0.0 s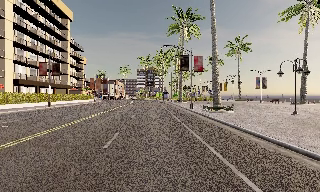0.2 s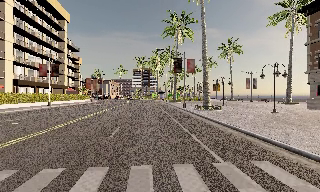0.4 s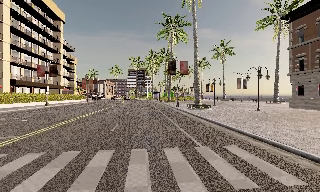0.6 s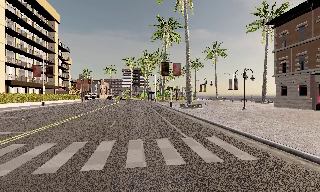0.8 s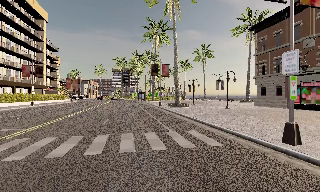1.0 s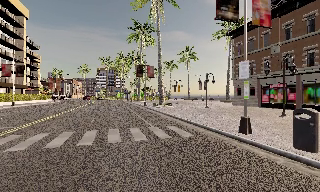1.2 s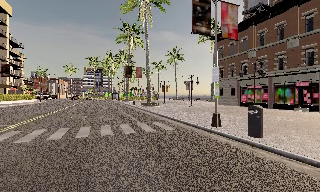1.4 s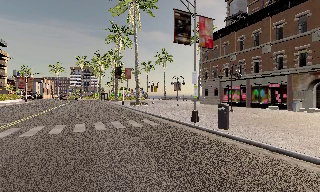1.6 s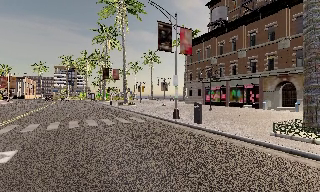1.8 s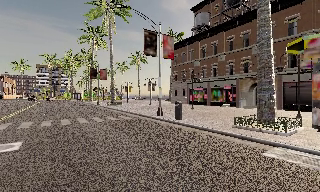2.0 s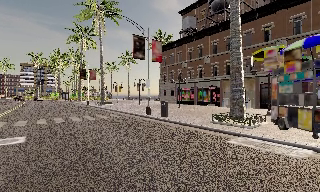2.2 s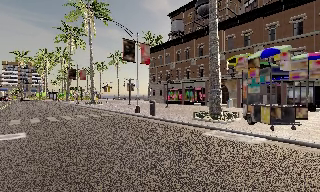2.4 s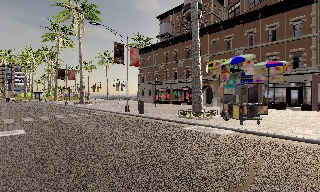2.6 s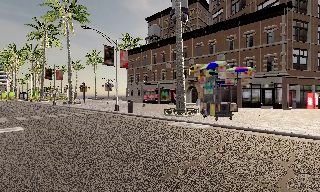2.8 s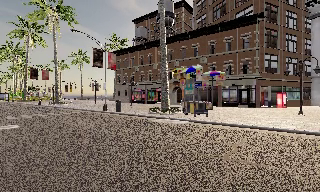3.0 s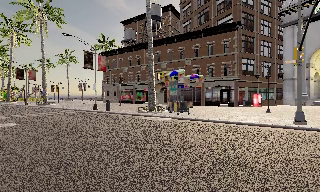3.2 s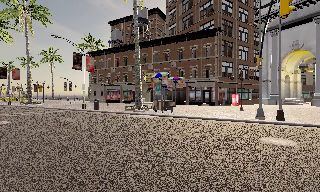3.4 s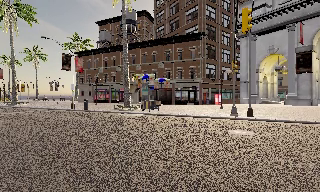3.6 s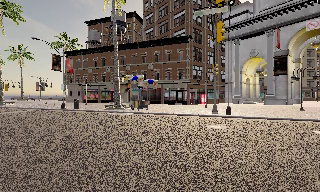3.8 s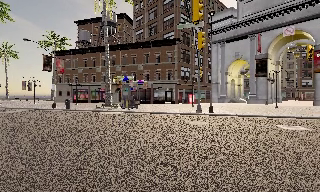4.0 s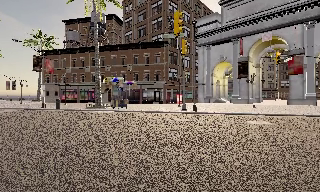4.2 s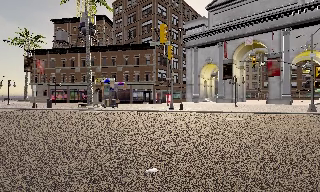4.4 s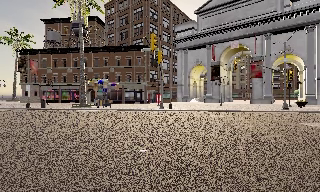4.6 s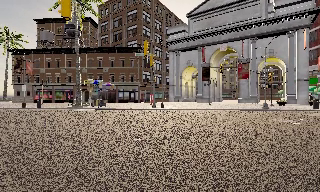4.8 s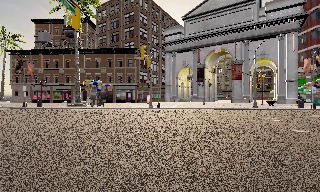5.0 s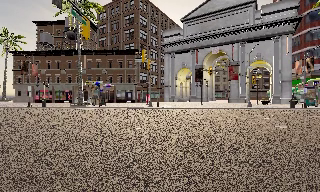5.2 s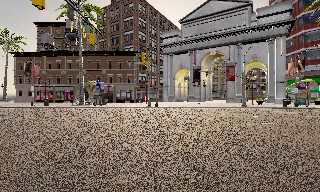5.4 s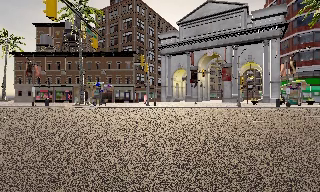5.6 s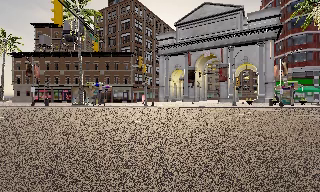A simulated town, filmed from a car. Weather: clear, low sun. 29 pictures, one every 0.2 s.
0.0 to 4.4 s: The camera pans to its right, which is clockwise from overhead, by about 80 degrees. It travels backward, about 25 m.
4.4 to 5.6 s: The camera travels backward, about 6 m, so what stands in front gets smaller. It loses speed.
The film runs backward here.
